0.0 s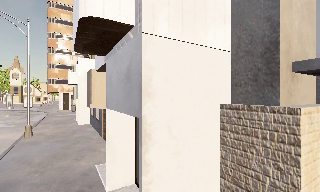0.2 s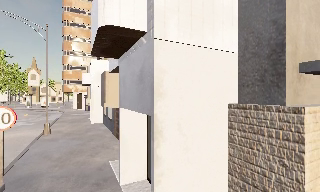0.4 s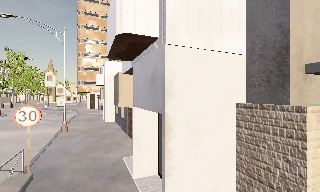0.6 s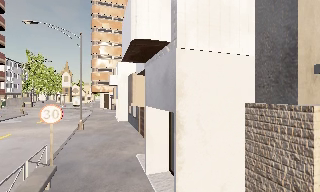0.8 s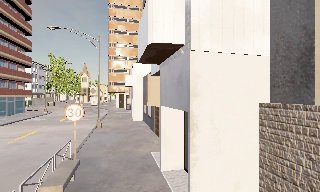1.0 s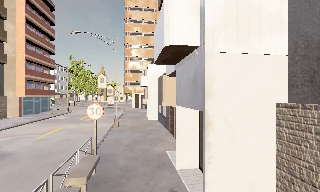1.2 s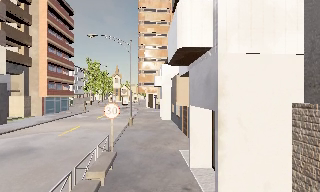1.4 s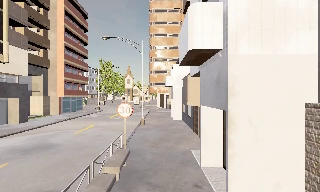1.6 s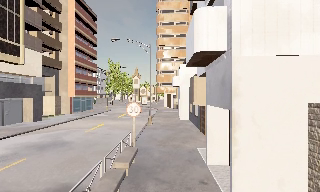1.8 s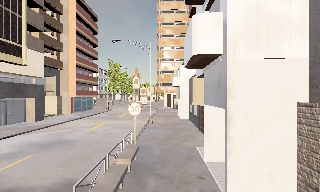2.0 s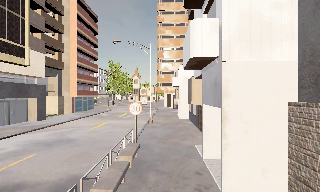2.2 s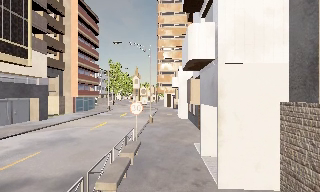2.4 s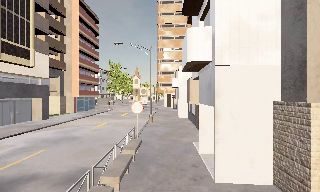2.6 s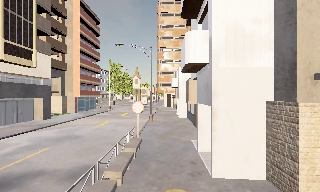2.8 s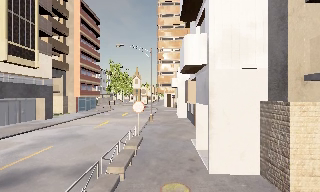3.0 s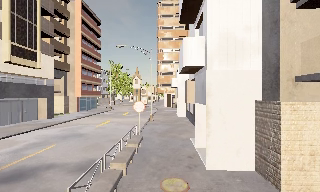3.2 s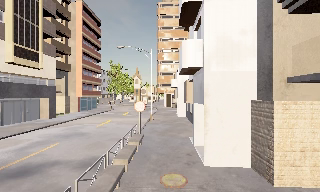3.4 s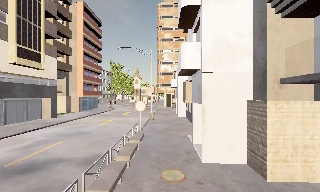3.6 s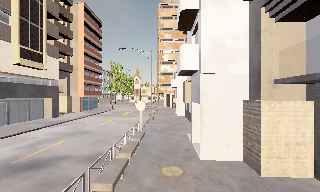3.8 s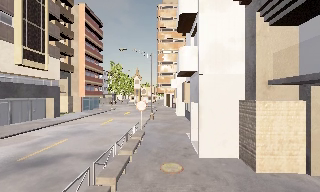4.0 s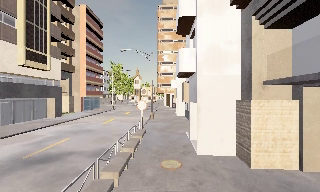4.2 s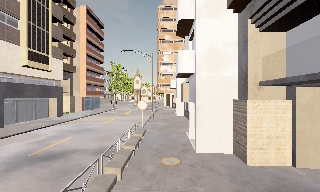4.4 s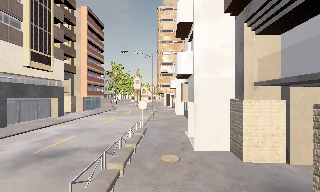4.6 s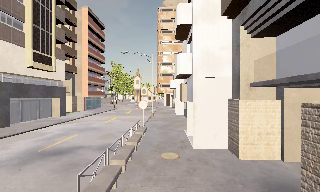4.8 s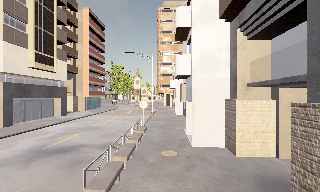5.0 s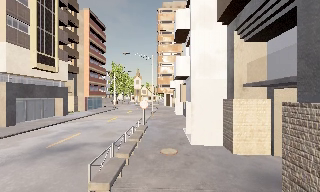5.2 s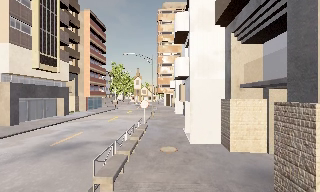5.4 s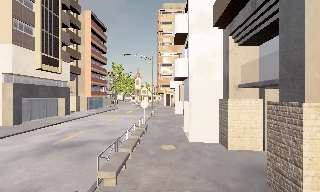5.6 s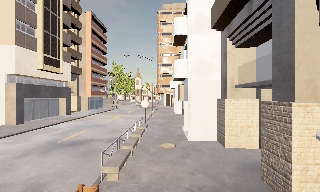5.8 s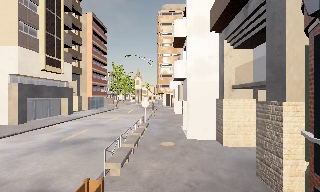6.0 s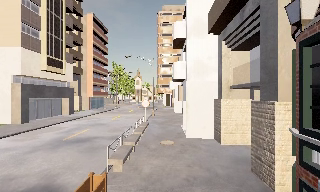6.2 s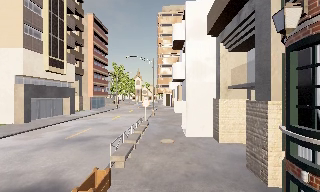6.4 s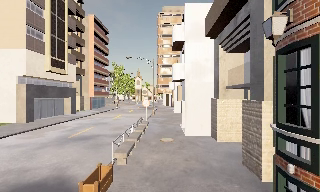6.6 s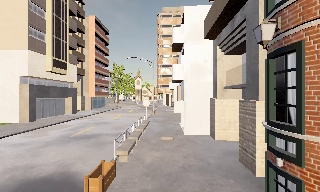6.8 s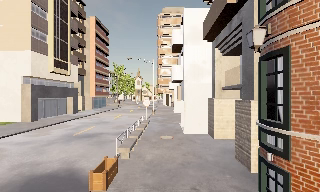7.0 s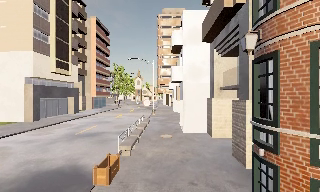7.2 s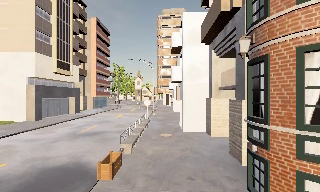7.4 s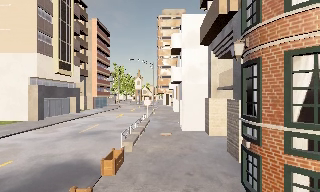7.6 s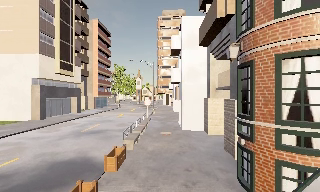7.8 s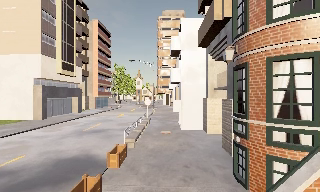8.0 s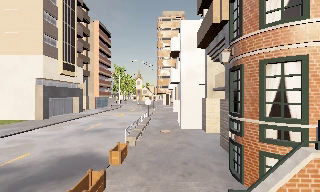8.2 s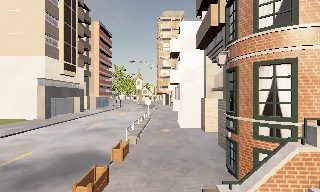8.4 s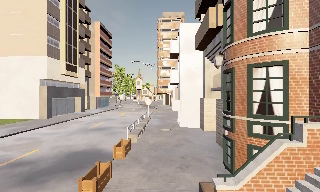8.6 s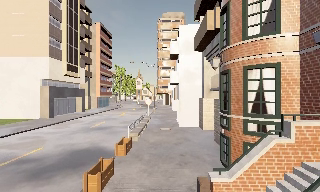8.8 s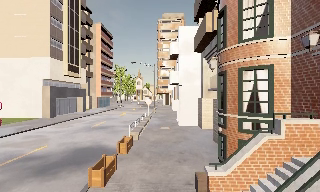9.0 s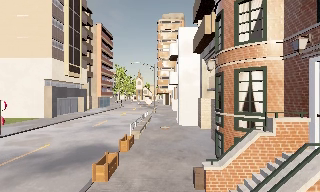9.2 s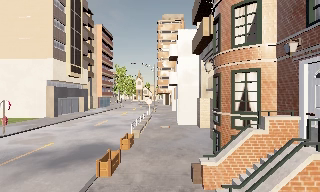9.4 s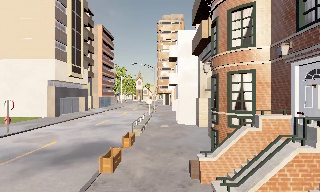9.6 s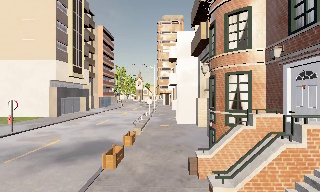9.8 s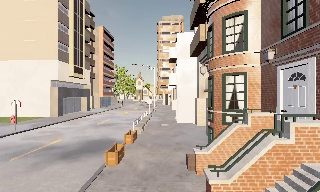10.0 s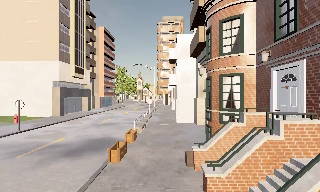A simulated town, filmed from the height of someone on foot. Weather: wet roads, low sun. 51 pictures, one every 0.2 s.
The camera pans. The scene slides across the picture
to the right.
The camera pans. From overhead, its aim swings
counterclockwise.
0.0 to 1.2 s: The camera pans to its left, which is counterclockwise from overhead, by about 25 degrees. It travels backward, about 1.5 m, so what stands in front gets smaller.
1.2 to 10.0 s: The camera travels backward, about 12 m, so what stands in front gets smaller.
The film runs backward here.
